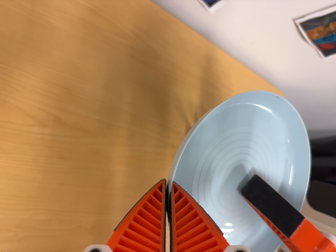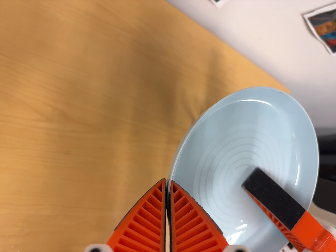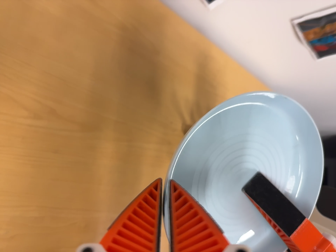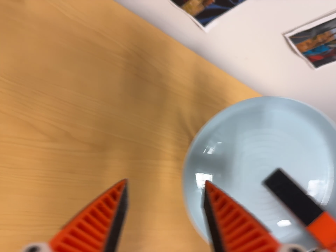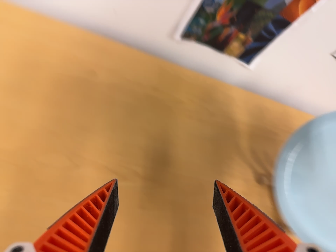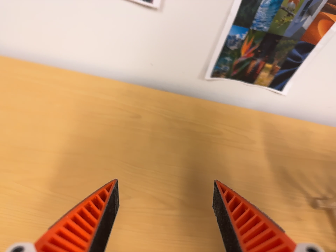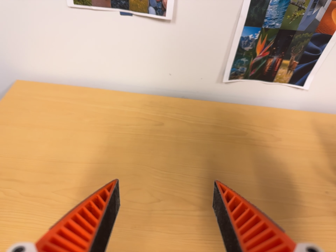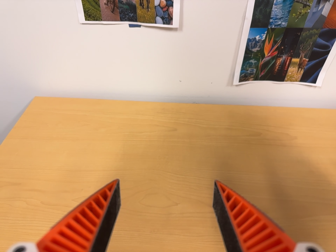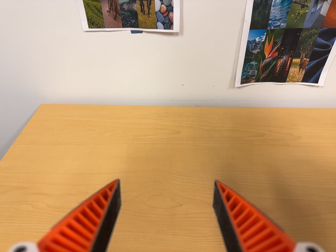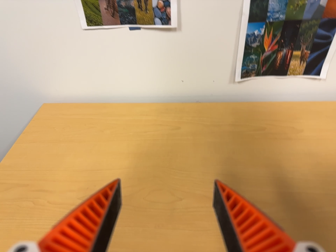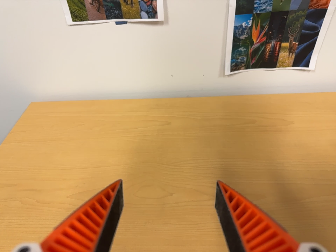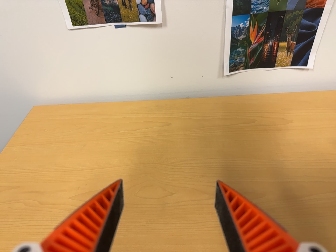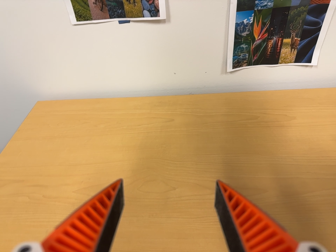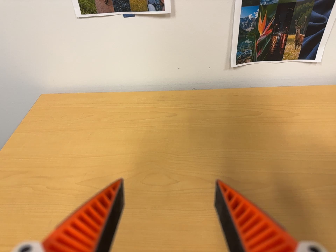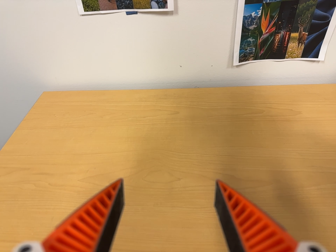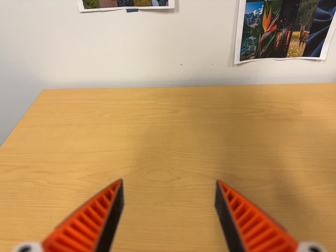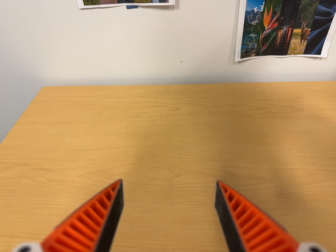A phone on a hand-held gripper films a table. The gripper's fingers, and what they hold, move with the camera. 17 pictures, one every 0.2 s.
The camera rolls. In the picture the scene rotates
counterclockwise.
0.0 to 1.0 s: The camera swings to its left by about 25 degrees, and the scene slides to the right. It travels toward the bottom of its view and backward, about 12 cm. Its aim tips toward the top of its view by about 30 degrees, and the scene shifts downward. It rolls about its line of sight by about 15 degrees, and the scene rotates counterclockwise.
1.0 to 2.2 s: The camera pans to its left by about 10 degrees. It travels toward the bottom of its view and to its right, about 9 cm. Its aim tips toward the top of its view by about 10 degrees. It rolls about its line of sight by about 15 degrees, and the scene rotates counterclockwise.
2.2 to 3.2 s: The camera shifts only a little, or ends up much as it began.
The film runs forward here.
